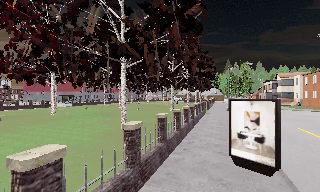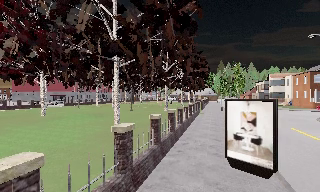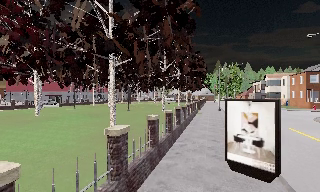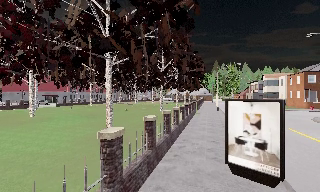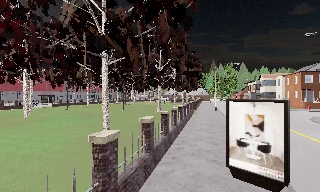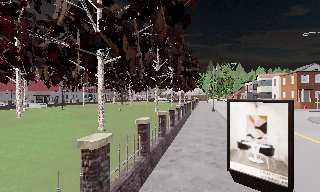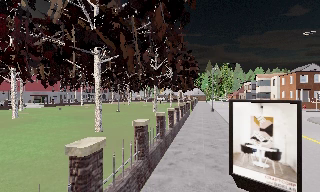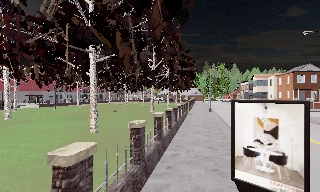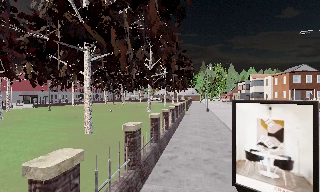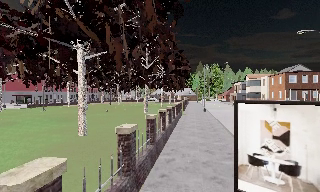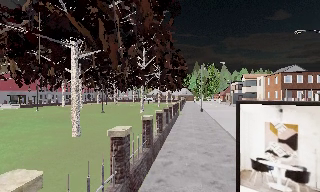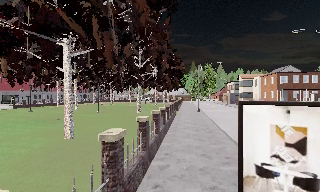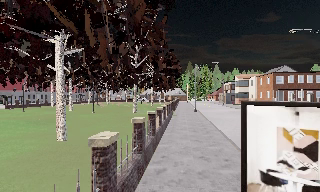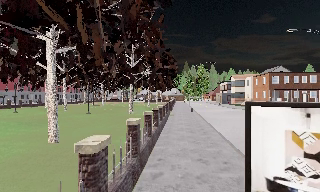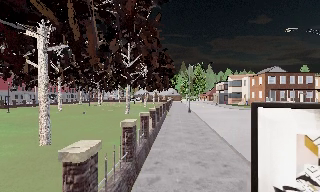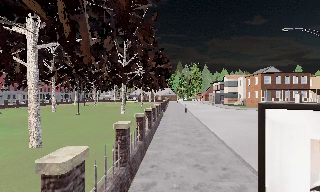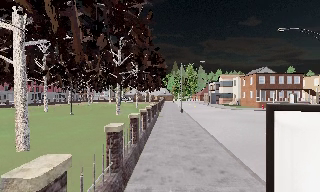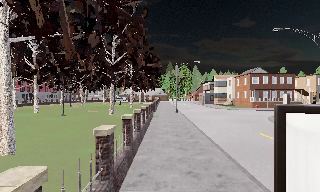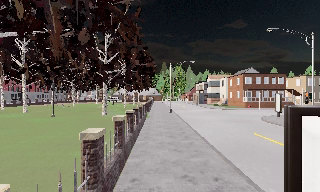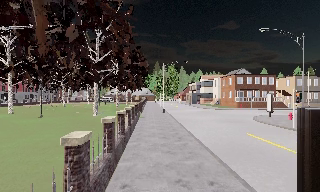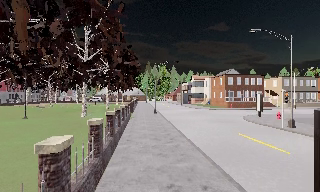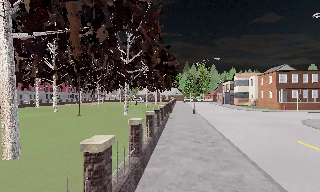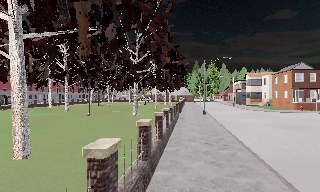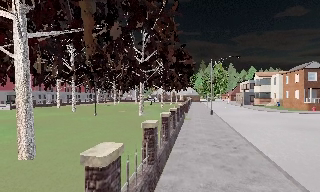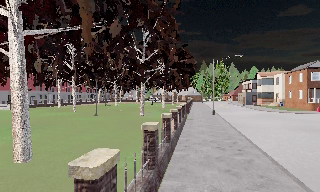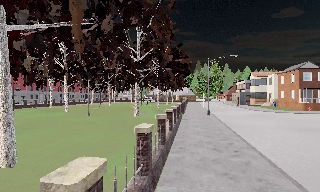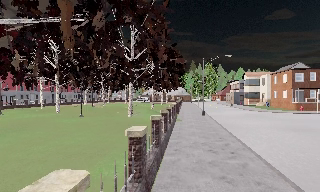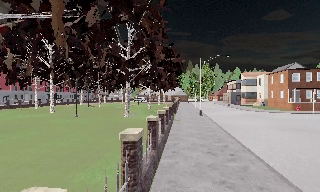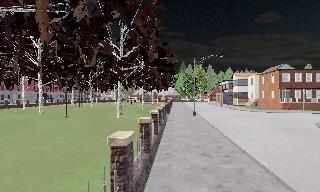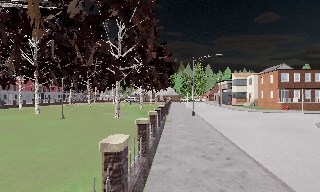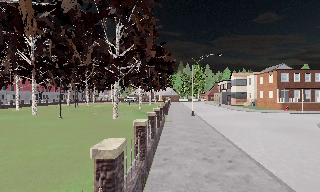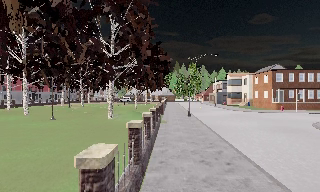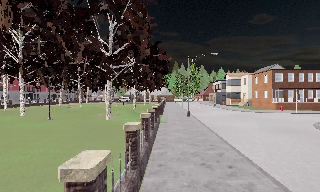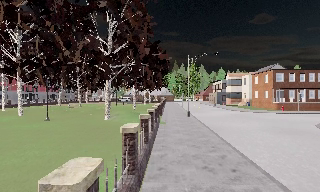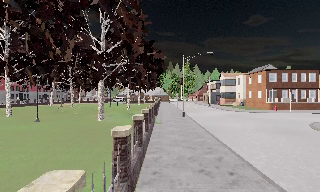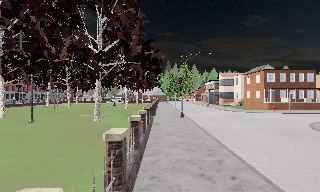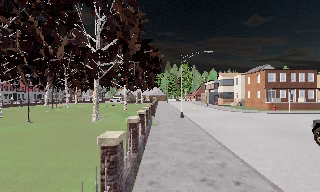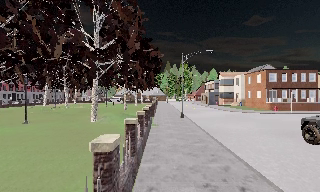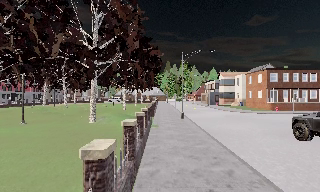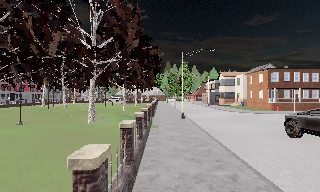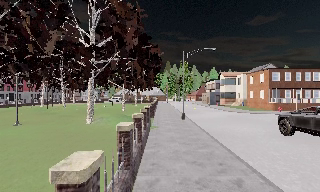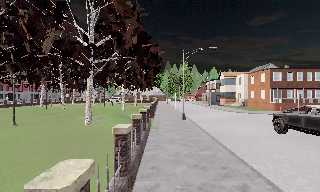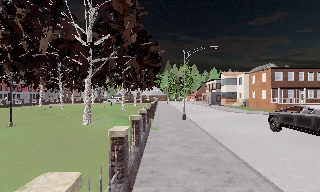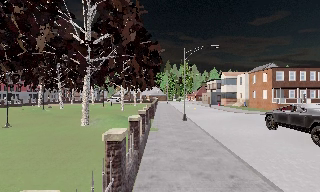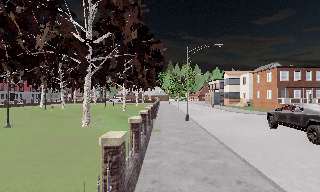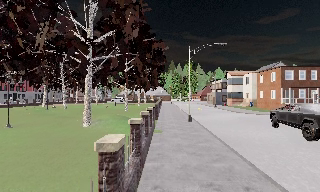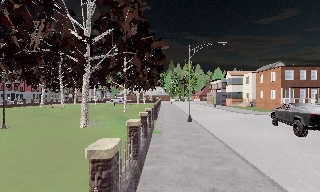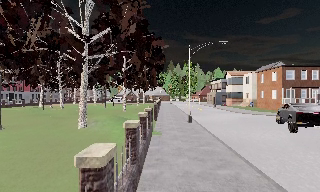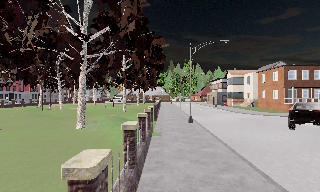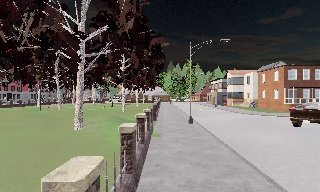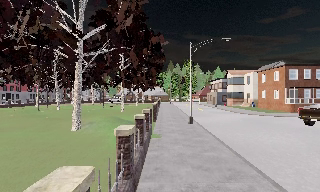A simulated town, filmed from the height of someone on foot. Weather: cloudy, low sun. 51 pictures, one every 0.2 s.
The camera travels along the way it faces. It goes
forward.
0.0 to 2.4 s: The scene slides to the left, as the camera pans about 15 degrees to its right. It travels forward, about 3.5 m, so what stands in front looms larger.
2.4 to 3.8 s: The camera pans to its right, which is clockwise from overhead, by about 10 degrees. It travels forward, about 2 m, so what stands in front looms larger.
3.8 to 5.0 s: The camera pans to its left, which is counterclockwise from overhead, by about 15 degrees. It travels forward, about 1.5 m, so what stands in front looms larger.
5.0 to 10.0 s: The camera travels forward, about 7 m, so what stands in front looms larger.
The film runs forward here.
